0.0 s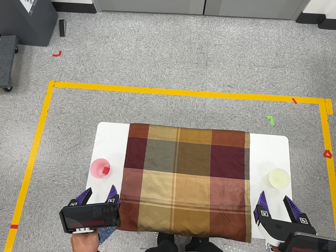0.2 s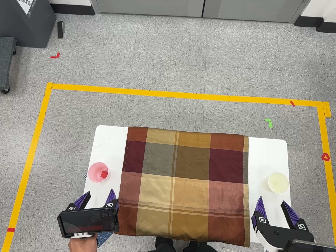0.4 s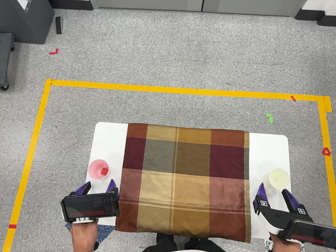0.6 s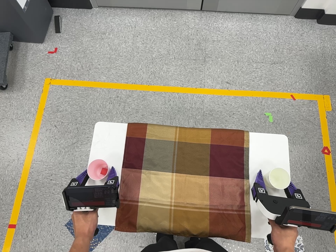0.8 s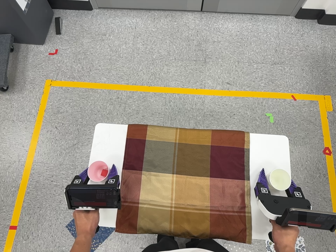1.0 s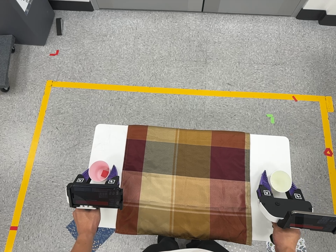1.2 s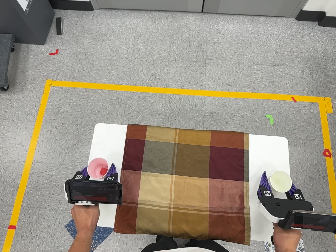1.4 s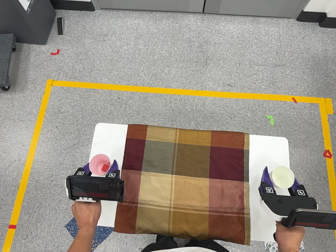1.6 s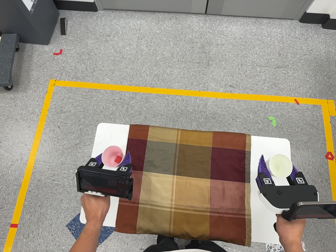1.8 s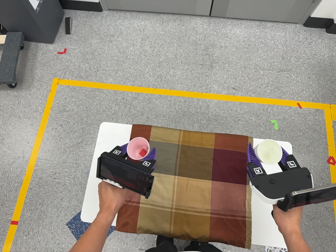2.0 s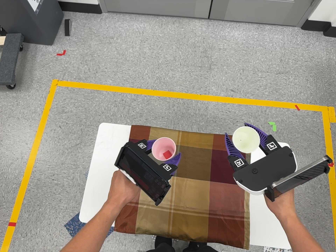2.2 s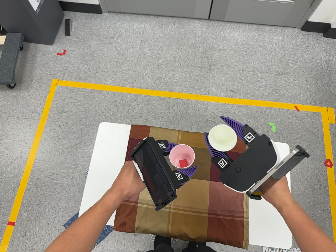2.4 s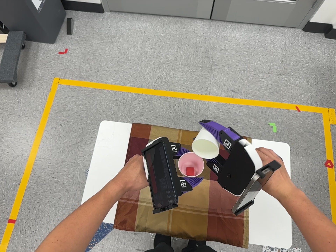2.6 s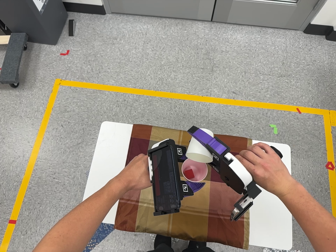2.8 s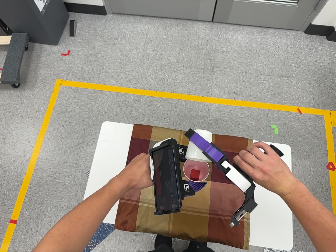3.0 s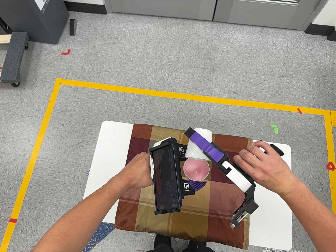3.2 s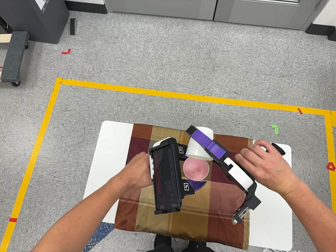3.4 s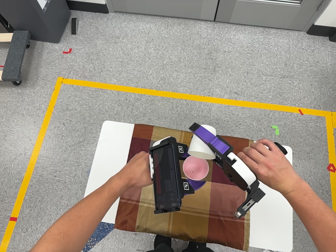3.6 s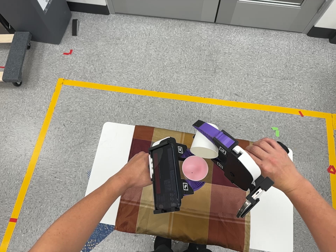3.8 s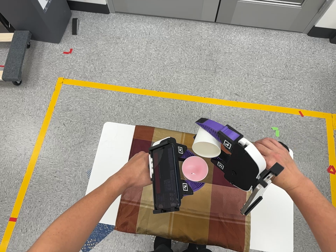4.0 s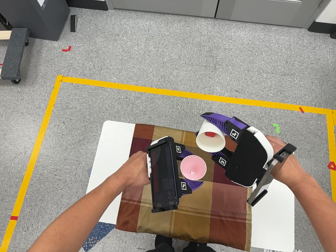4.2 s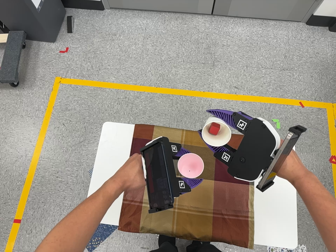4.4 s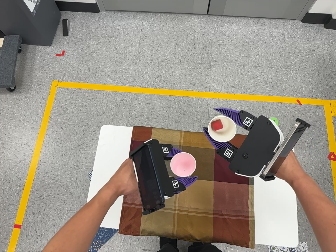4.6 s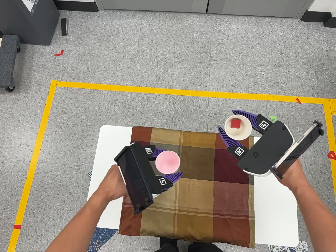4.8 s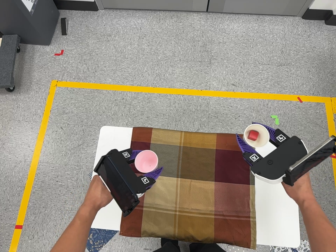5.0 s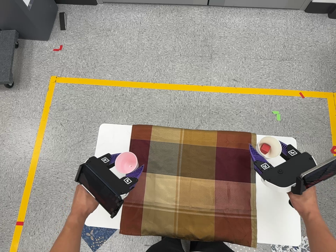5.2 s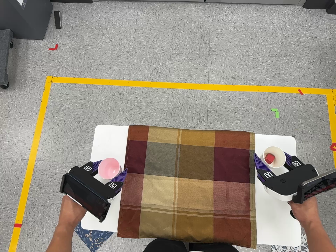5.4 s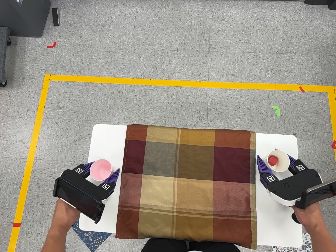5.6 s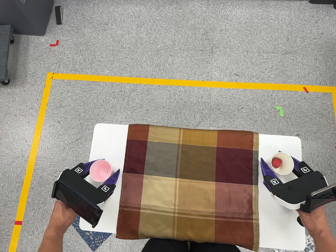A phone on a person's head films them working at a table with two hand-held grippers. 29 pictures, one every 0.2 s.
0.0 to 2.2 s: The camera shifts only a little, or ends up much as it began.
2.2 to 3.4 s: The camera keeps its place and its aim.
3.4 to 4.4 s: The camera shifts only a little, or ends up much as it began.
4.4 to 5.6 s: The camera travels forward and toward the top of its view, about 8 cm, so what stands in front looms larger.
The film runs backward here.
